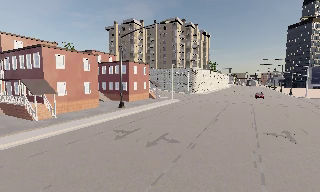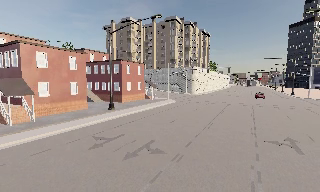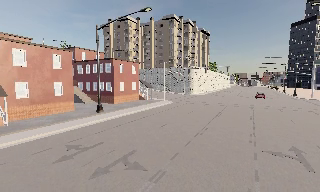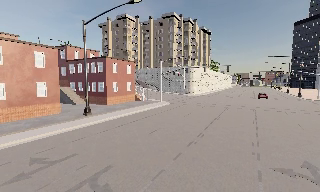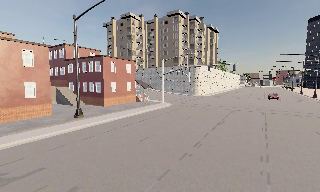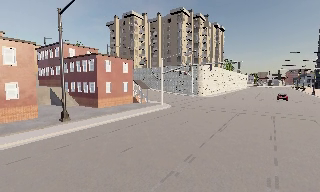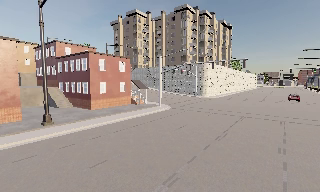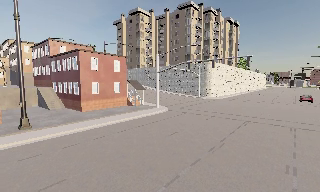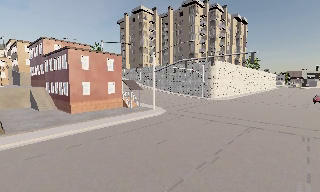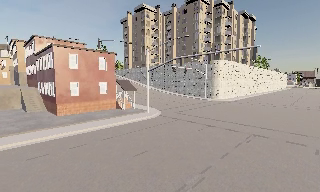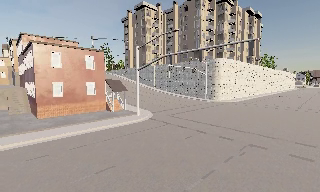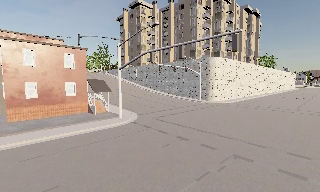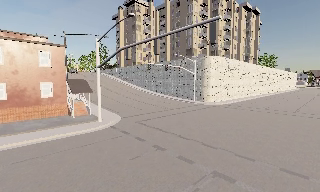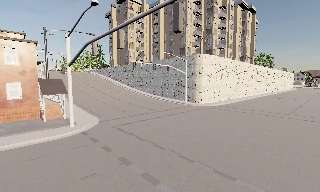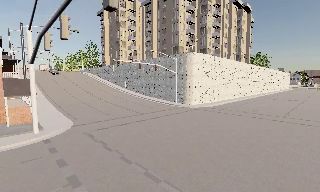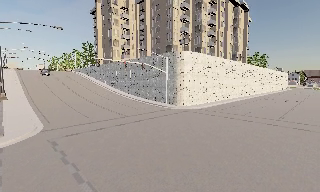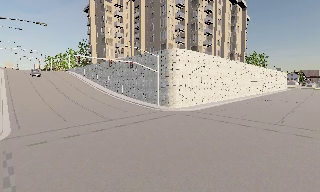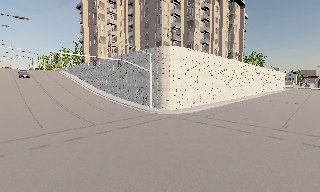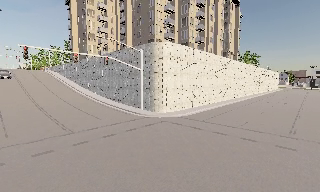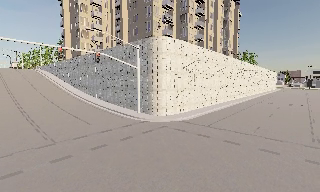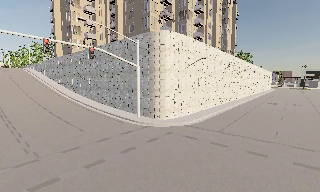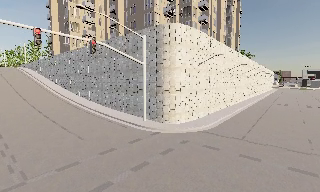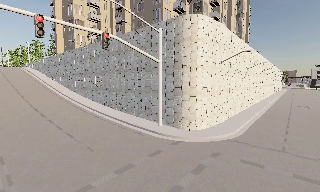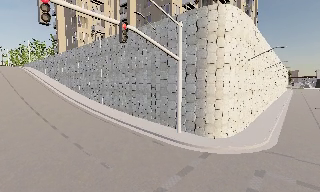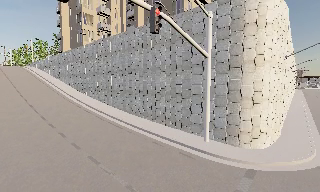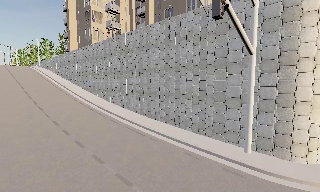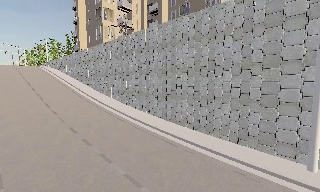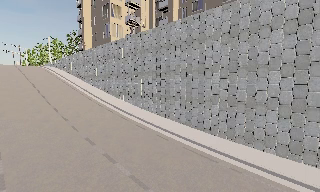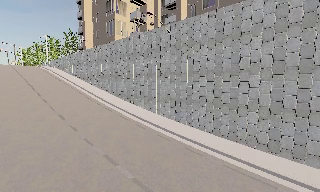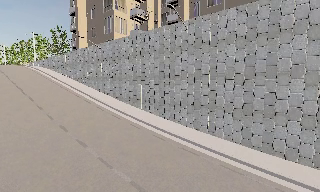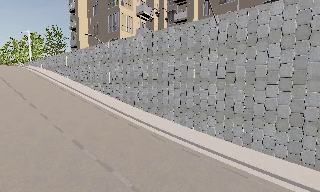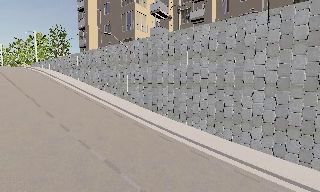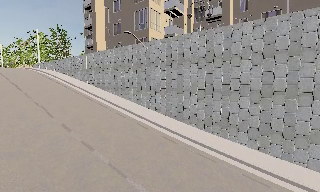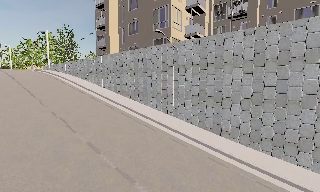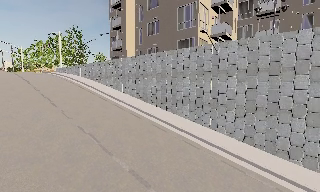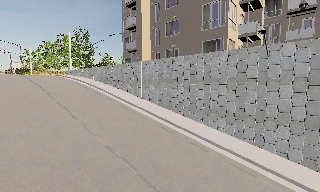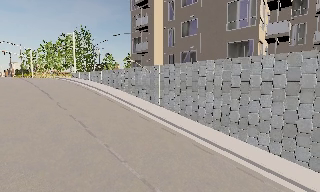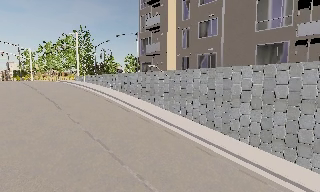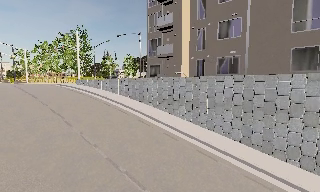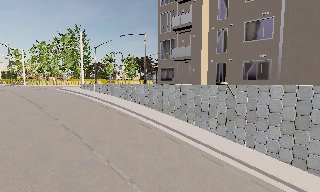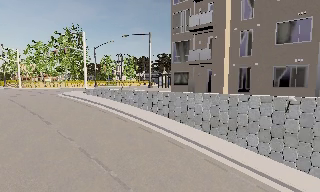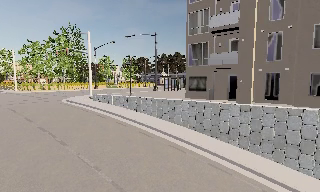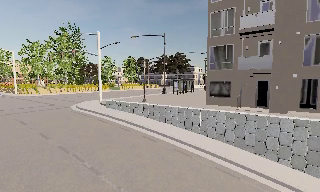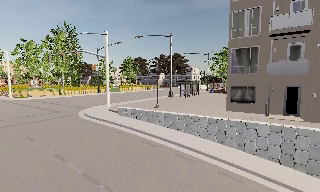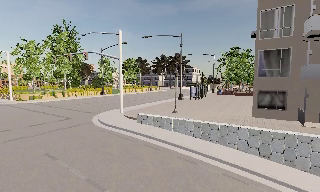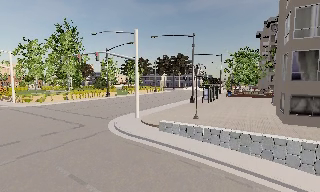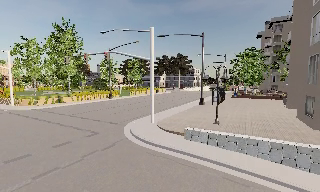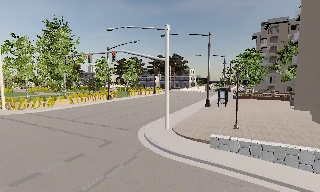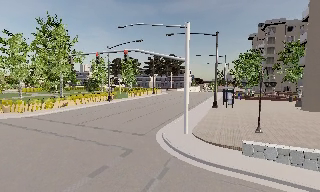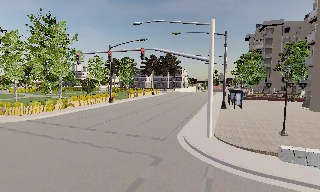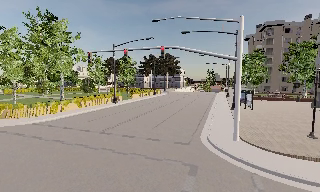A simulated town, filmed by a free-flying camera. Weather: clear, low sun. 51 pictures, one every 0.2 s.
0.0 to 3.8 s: The camera pans to its left, which is counterclockwise from overhead, by about 15 degrees. It travels forward and to its right, about 40 m, so what stands in front looms larger.
3.8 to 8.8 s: The camera pans to its right, which is clockwise from overhead, by about 10 degrees. It travels to its left and forward, about 55 m, so close, fixed things drift to the right.
8.8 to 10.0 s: The camera pans to its right, which is clockwise from overhead, by about 10 degrees. It travels to its left and forward, about 13 m, so close, fixed things drift to the right.
The film runs forward here.
